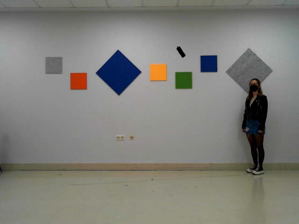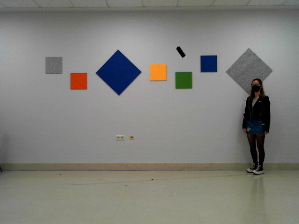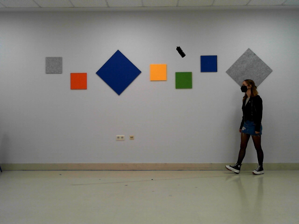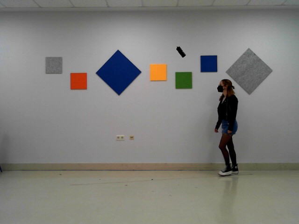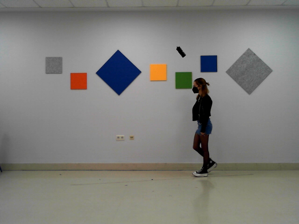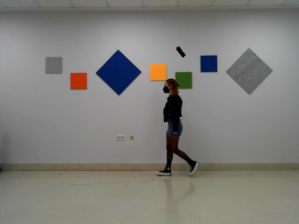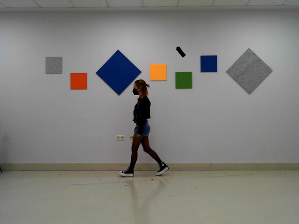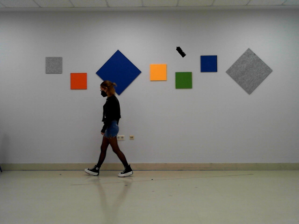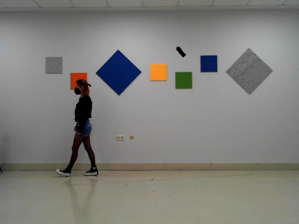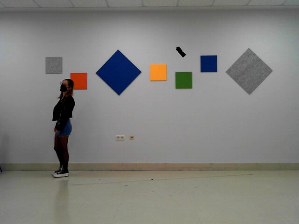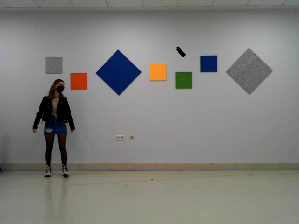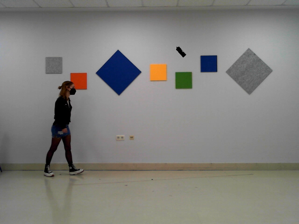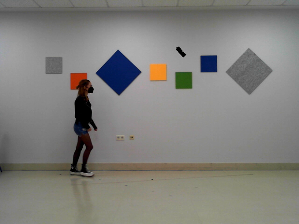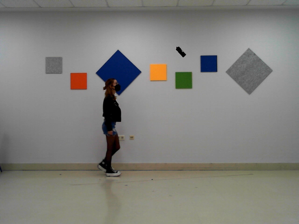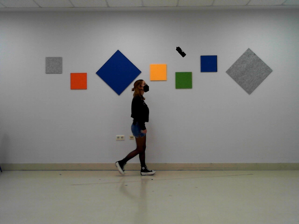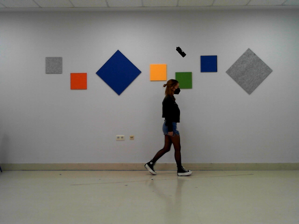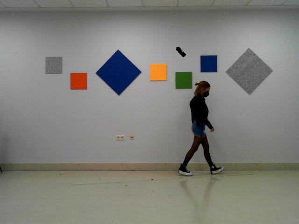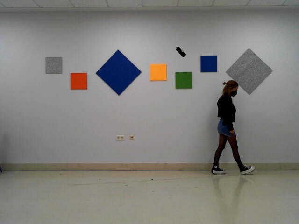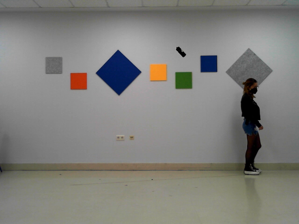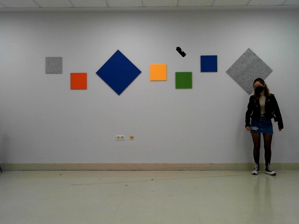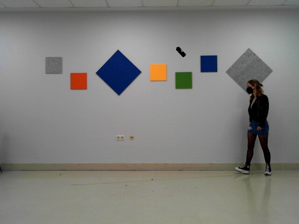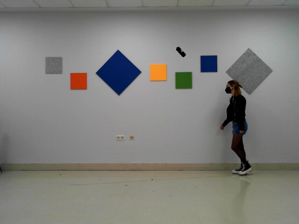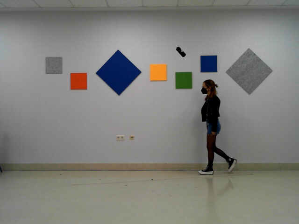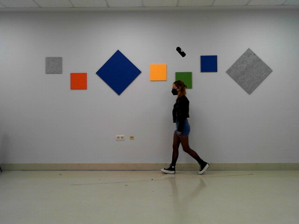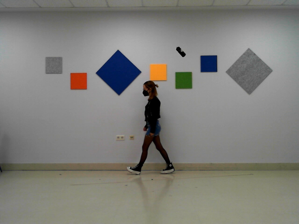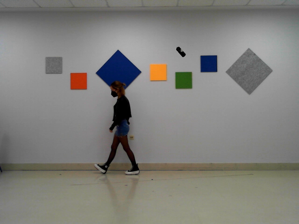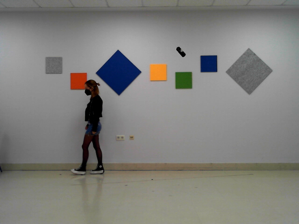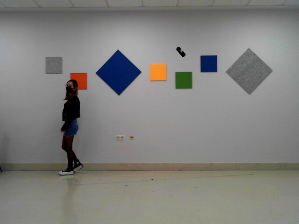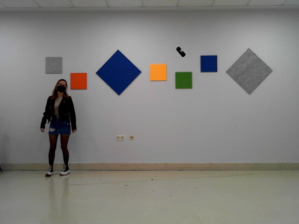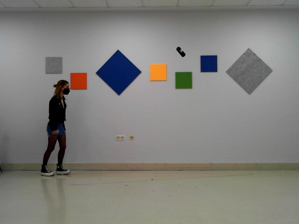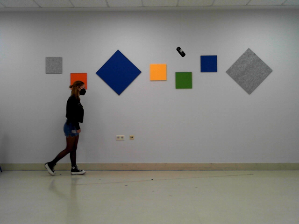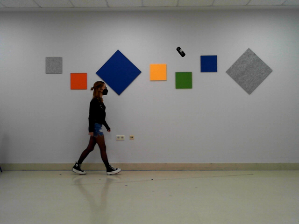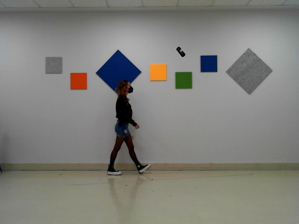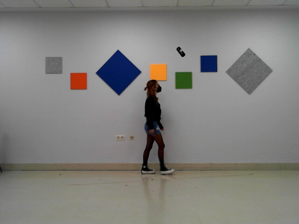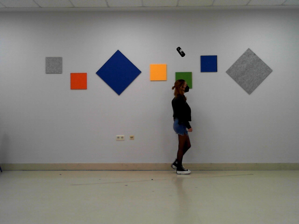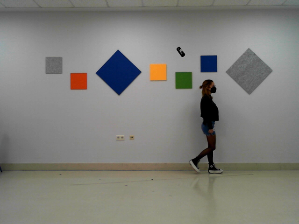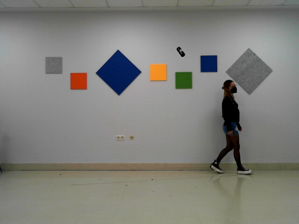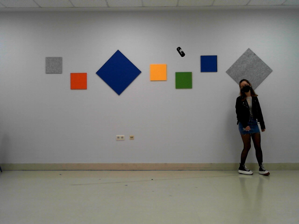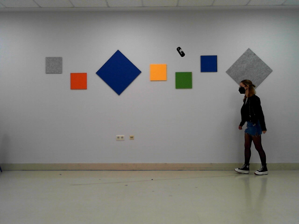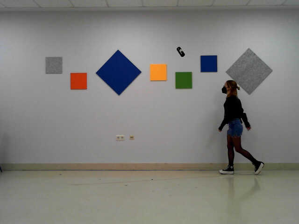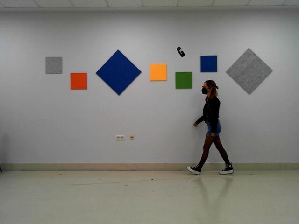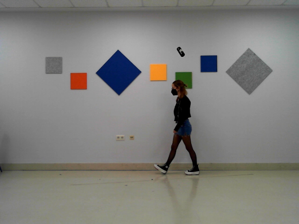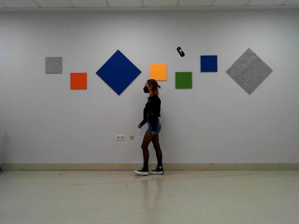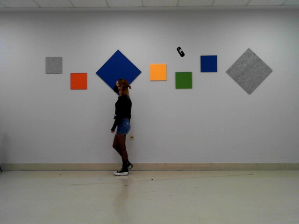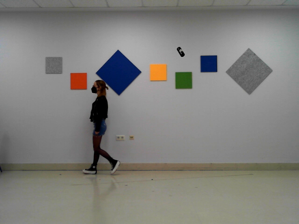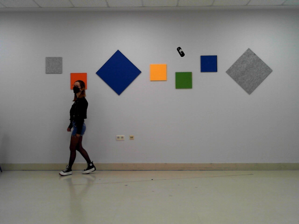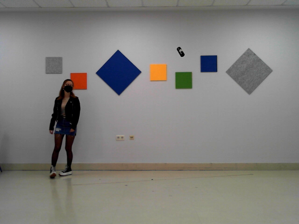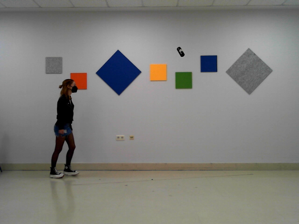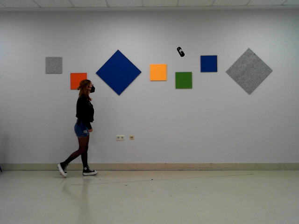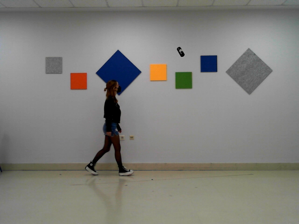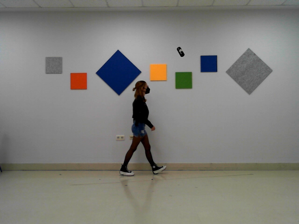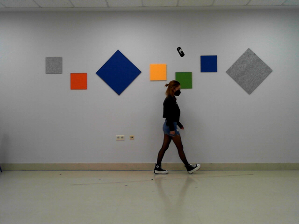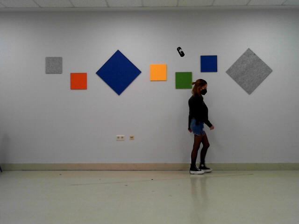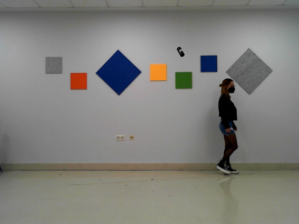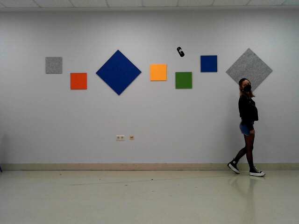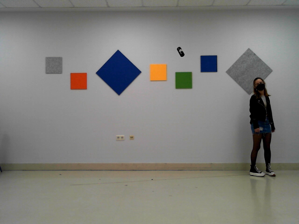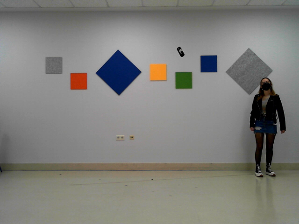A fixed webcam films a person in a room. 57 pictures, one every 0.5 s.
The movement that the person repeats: Walk forward.
